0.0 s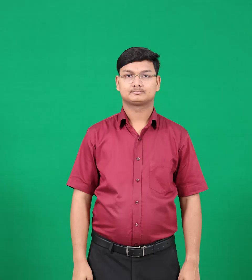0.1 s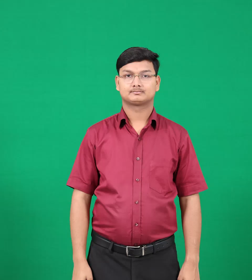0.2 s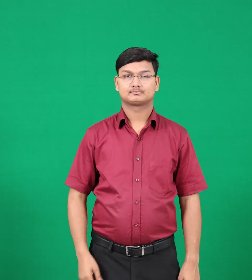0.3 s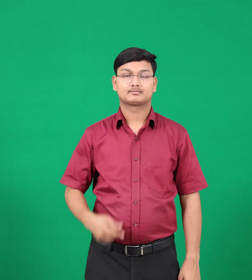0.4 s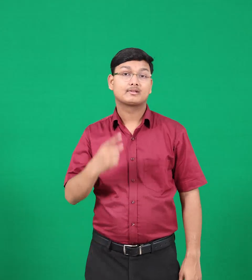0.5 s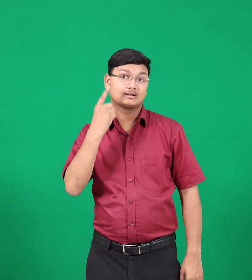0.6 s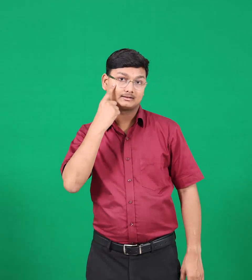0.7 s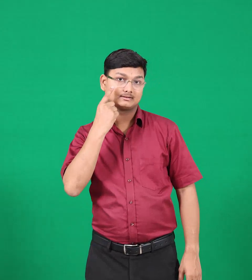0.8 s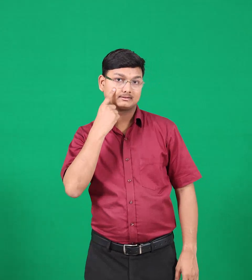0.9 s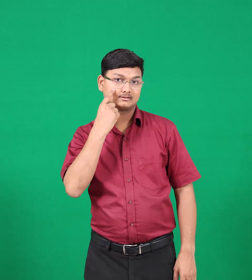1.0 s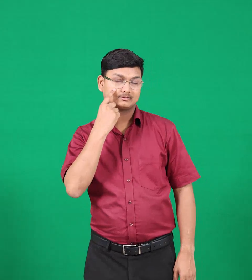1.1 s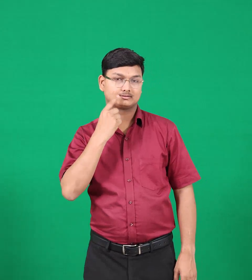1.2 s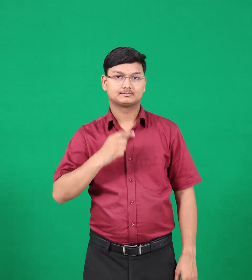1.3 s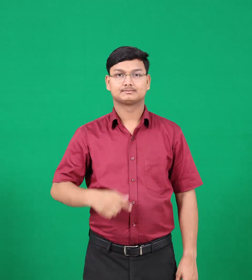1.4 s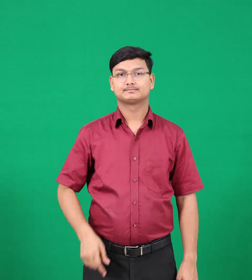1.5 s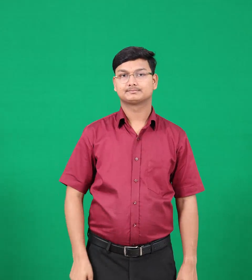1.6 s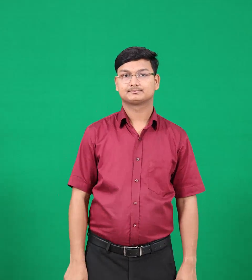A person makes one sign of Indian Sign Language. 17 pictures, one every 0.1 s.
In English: eye
